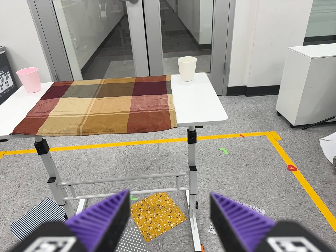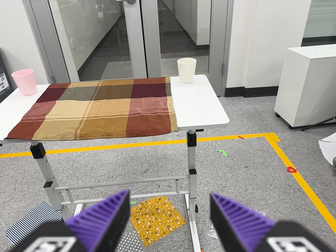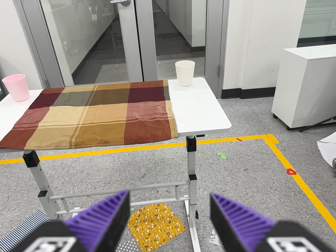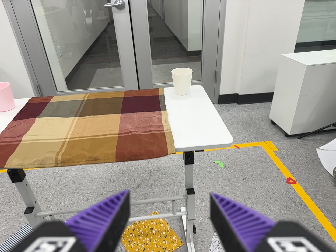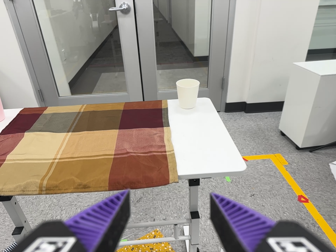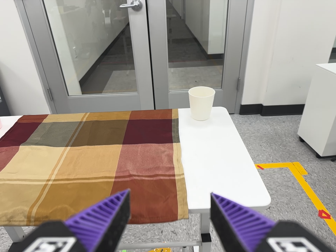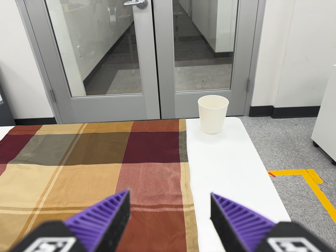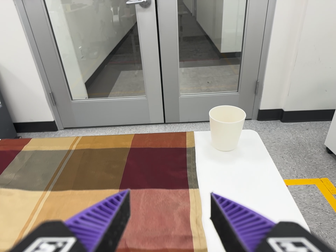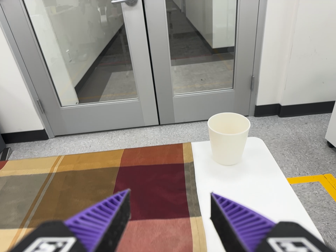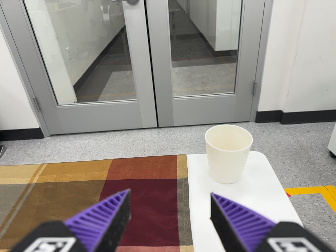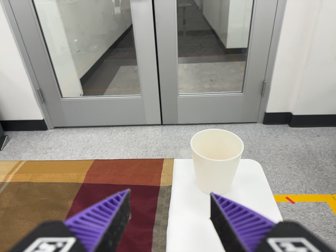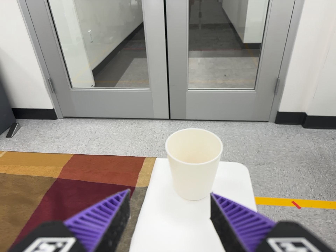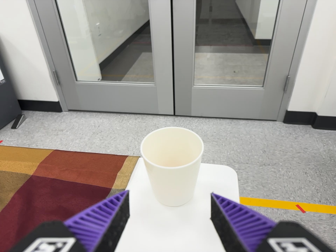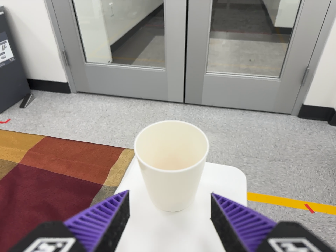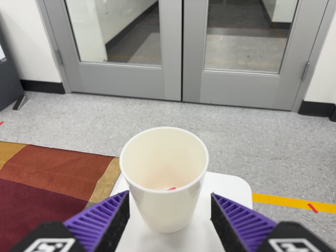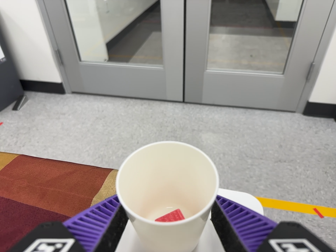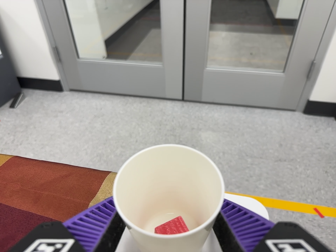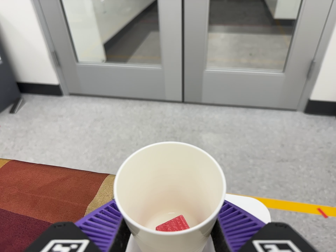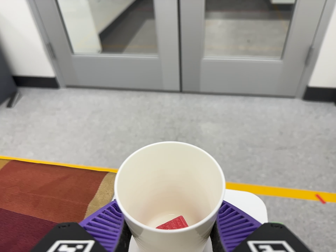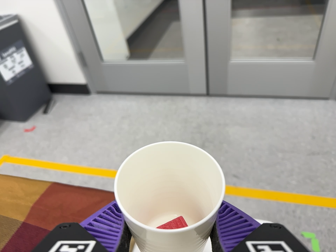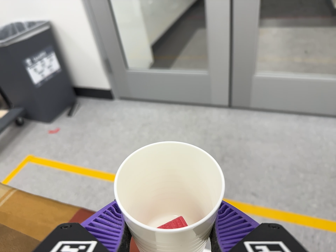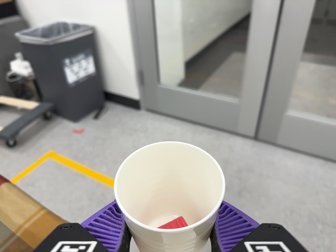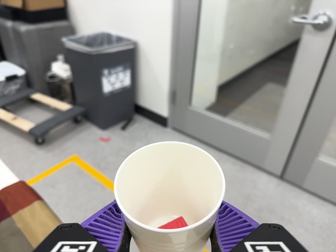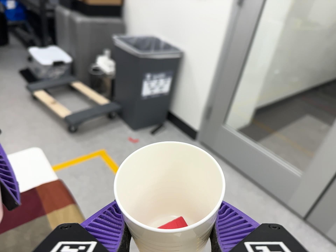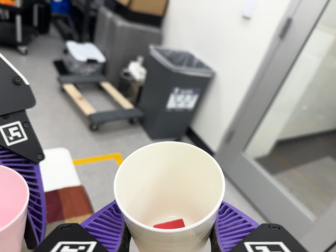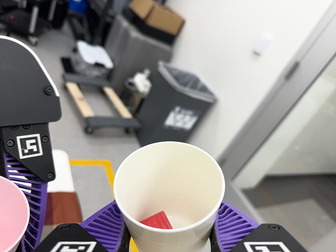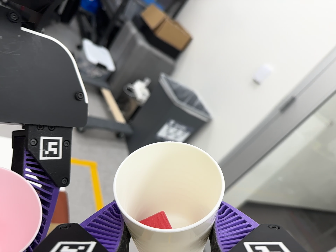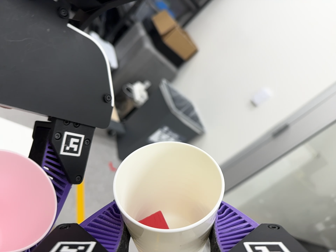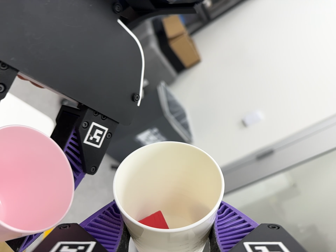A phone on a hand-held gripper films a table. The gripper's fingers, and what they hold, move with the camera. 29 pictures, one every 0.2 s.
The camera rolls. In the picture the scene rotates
clockwise.
0.0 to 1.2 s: The camera travels forward and toward the top of its view, about 40 cm, so what stands in front looms larger.
1.2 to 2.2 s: The camera travels forward and to its right, about 32 cm, so what stands in front looms larger.
2.2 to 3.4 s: The camera travels forward, about 18 cm, so what stands in front looms larger.
3.4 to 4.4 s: The camera pans to its left by about 20 degrees. It travels toward the top of its view, about 24 cm, so close, fixed things drift downward. It rolls about its line of sight by about 20 degrees, and the scene rotates clockwise.
4.4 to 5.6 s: The camera travels to its left and toward the top of its view, about 26 cm, so close, fixed things drift to the right. Its aim tips toward the top of its view by about 10 degrees, and the scene shifts downward. It rolls about its line of sight by about 65 degrees, and the scene rotates clockwise.
The film runs forward here.
